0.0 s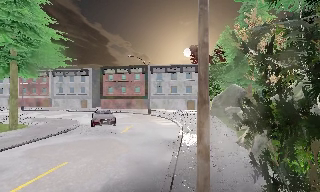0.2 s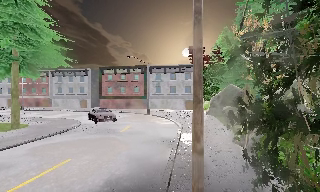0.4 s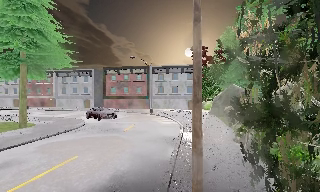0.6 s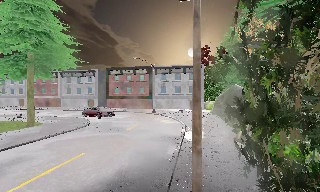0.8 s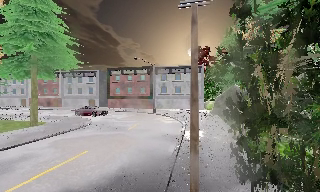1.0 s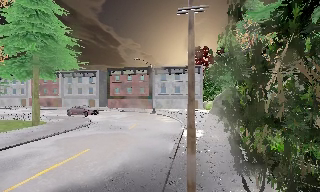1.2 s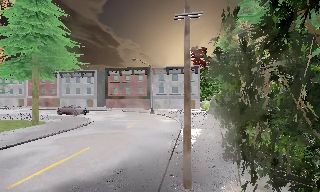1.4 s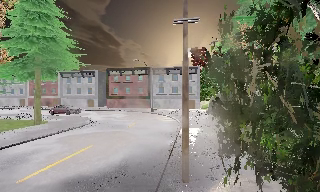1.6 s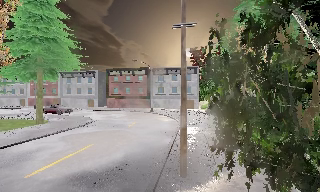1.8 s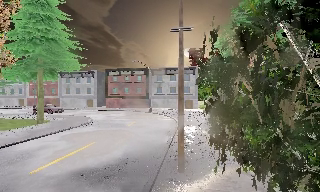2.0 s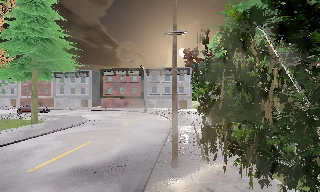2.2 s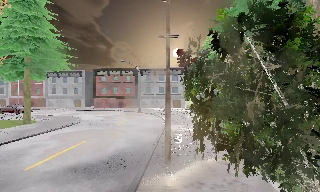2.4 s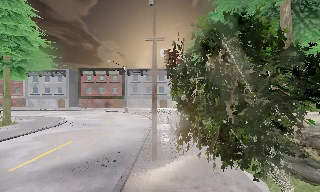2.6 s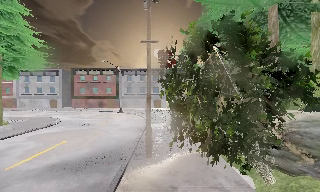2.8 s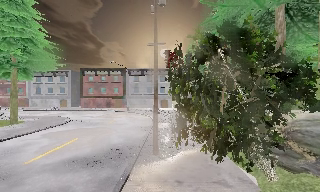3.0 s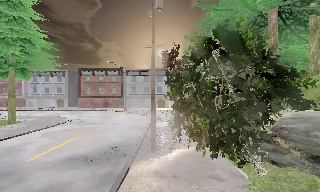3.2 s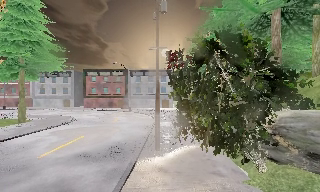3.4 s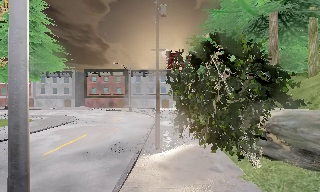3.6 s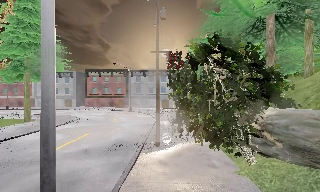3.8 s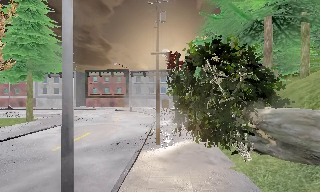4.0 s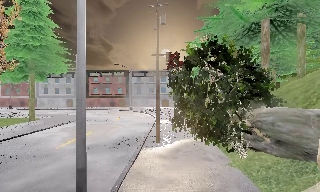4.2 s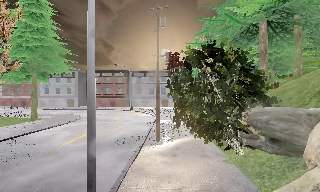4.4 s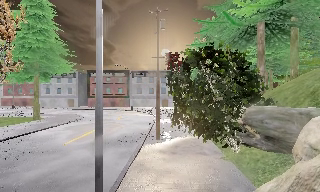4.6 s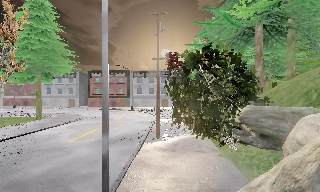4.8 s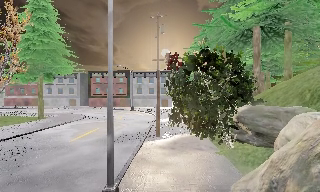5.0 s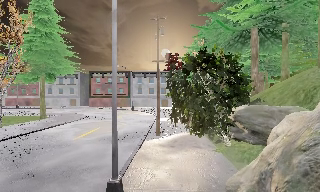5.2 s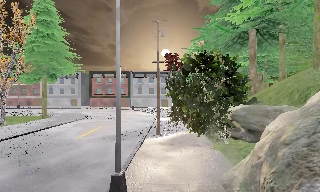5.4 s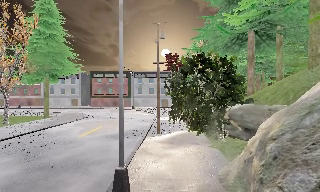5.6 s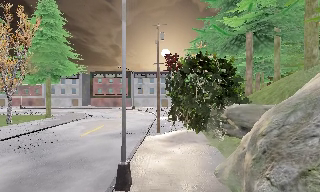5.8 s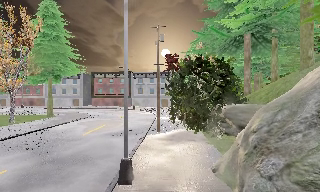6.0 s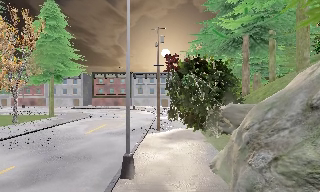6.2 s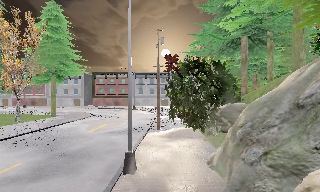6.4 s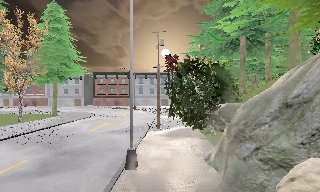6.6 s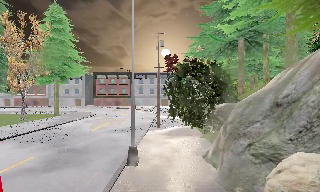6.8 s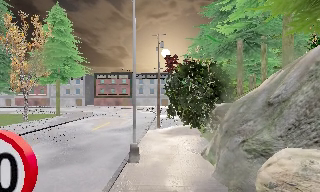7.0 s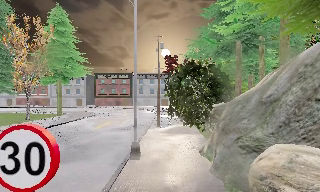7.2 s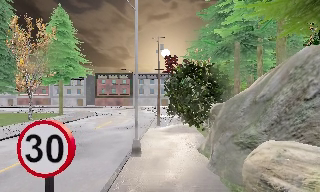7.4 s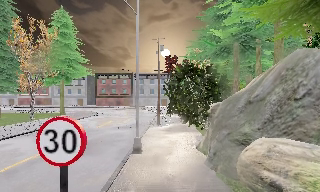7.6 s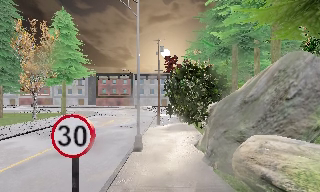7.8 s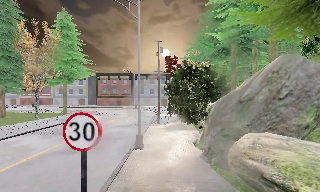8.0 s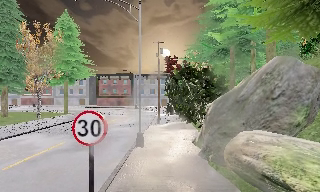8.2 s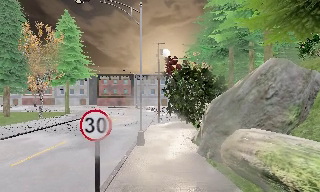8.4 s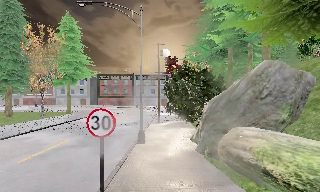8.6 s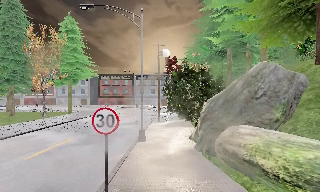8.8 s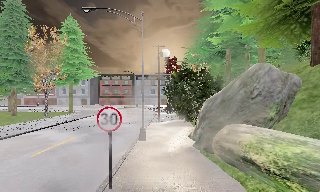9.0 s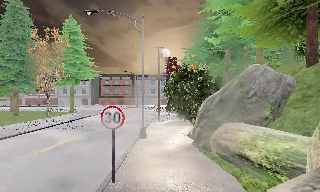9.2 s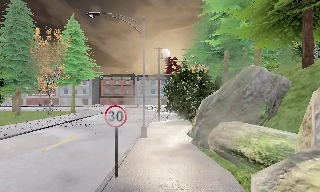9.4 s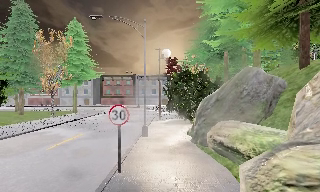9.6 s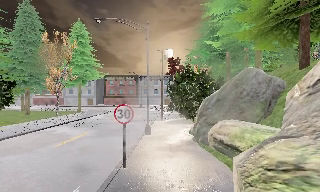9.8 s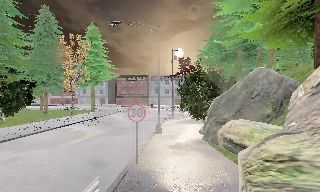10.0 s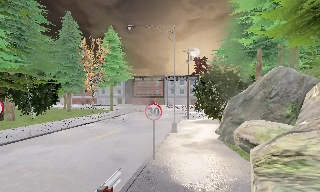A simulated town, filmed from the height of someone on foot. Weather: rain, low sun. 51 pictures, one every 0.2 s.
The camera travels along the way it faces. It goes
backward.
0.0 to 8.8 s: The camera travels backward, about 13 m, so what stands in front gets smaller.
8.8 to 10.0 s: The scene slides to the right, as the camera pans about 10 degrees to its left. It travels backward, about 2 m, so what stands in front gets smaller.
The film runs backward here.
